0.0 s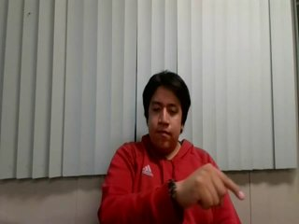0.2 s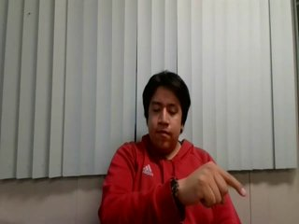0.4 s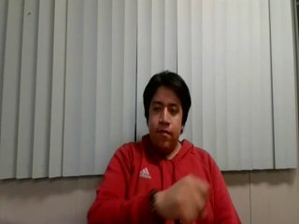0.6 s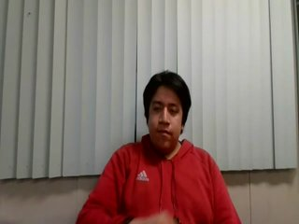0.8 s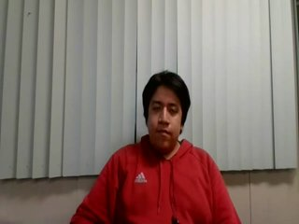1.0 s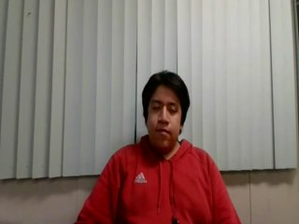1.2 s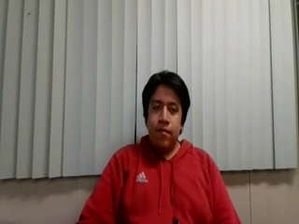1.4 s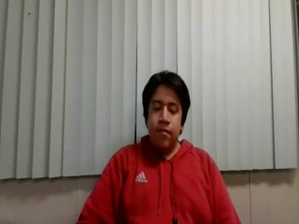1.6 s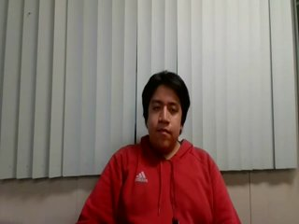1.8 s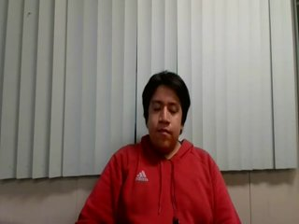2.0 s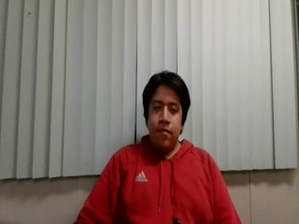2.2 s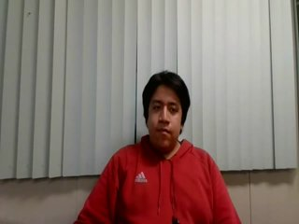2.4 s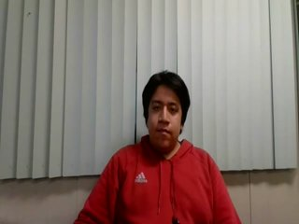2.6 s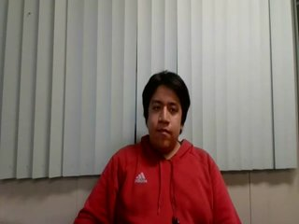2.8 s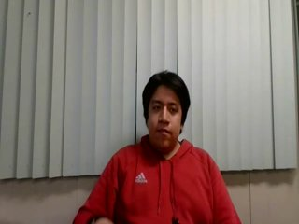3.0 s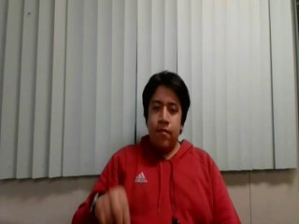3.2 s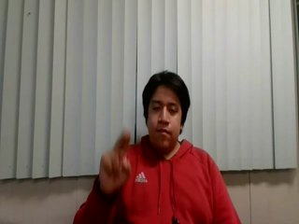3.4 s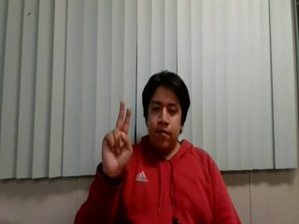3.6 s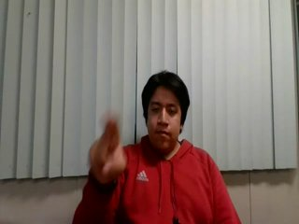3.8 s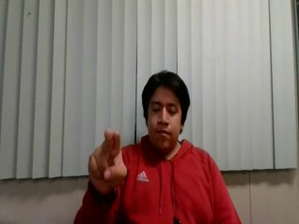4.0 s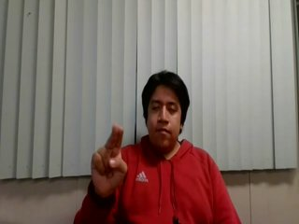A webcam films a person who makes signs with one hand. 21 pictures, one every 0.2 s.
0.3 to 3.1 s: Non-gesture.
3.2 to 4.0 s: Click with two fingers.
